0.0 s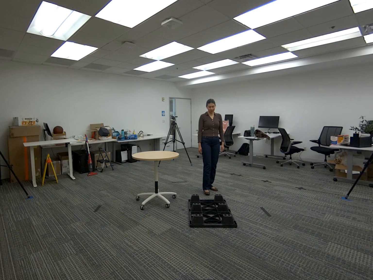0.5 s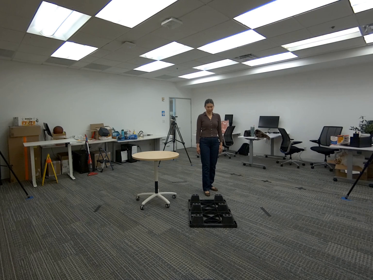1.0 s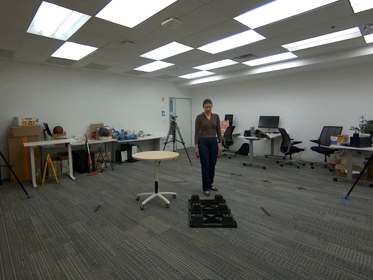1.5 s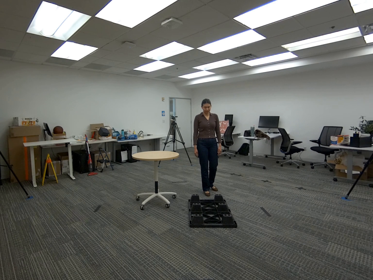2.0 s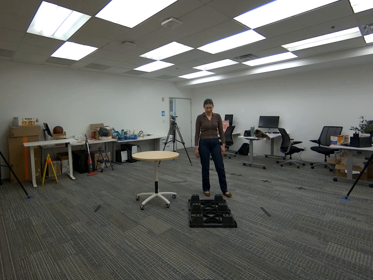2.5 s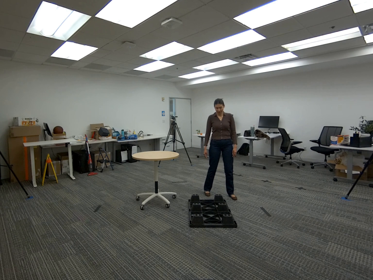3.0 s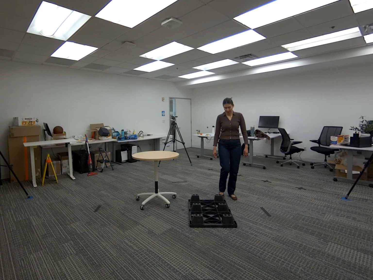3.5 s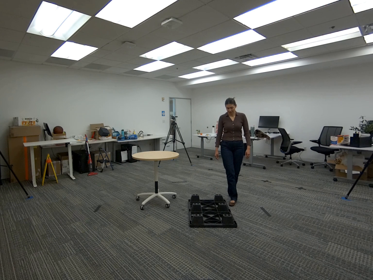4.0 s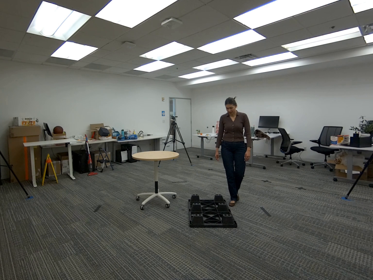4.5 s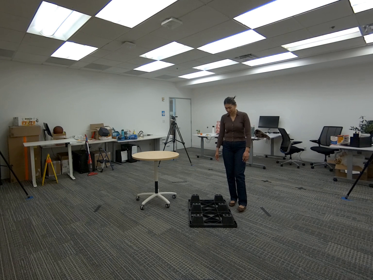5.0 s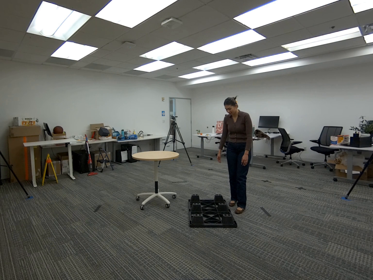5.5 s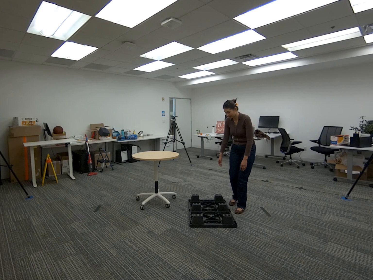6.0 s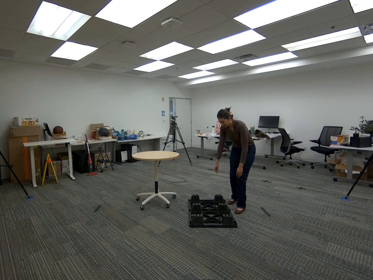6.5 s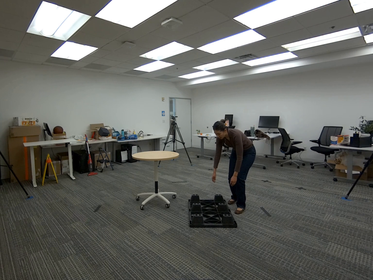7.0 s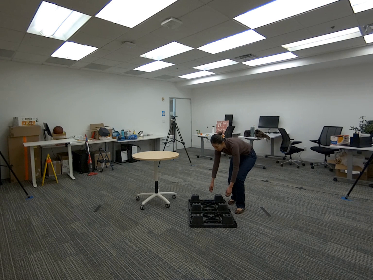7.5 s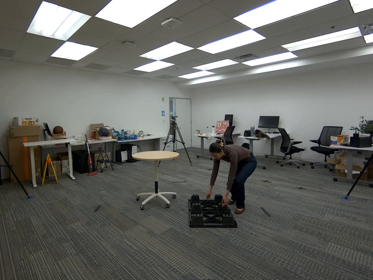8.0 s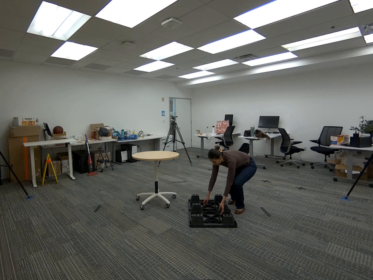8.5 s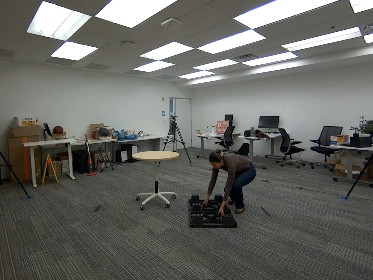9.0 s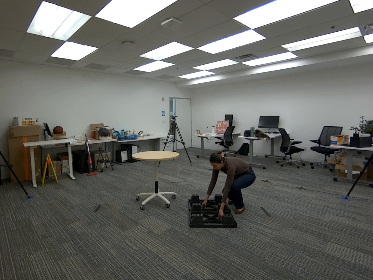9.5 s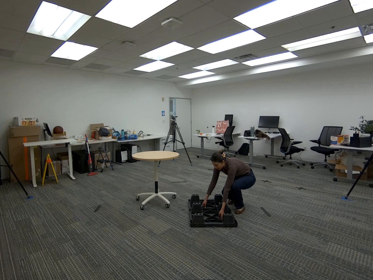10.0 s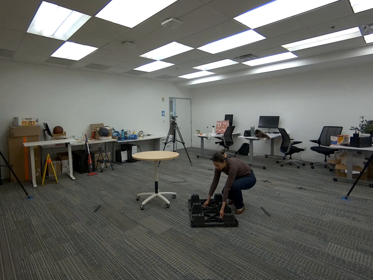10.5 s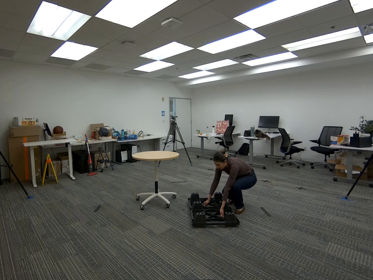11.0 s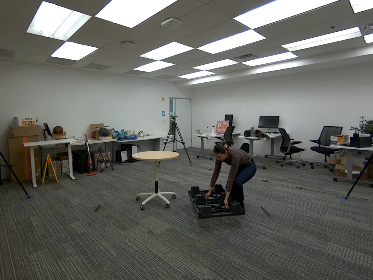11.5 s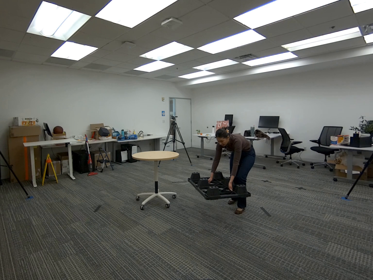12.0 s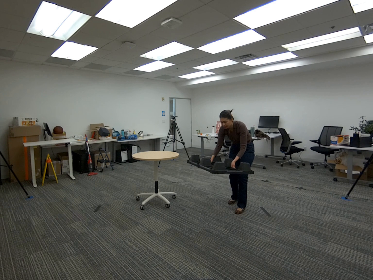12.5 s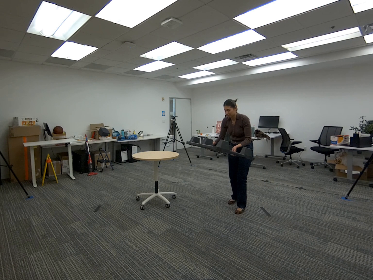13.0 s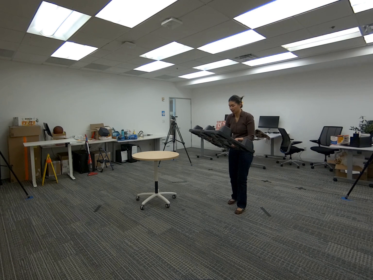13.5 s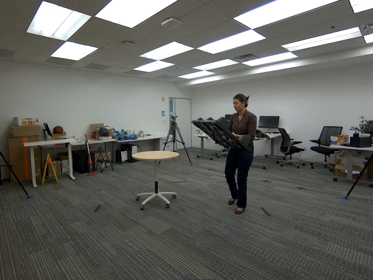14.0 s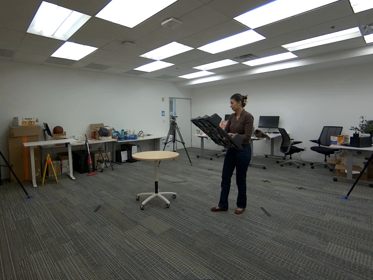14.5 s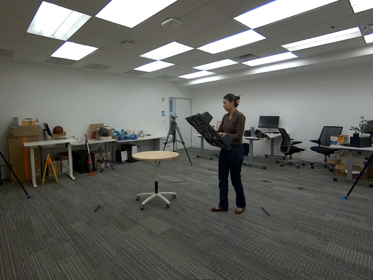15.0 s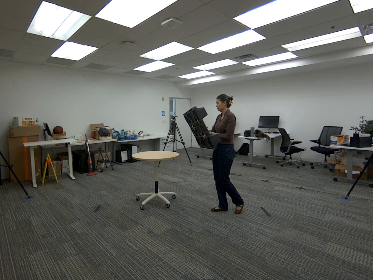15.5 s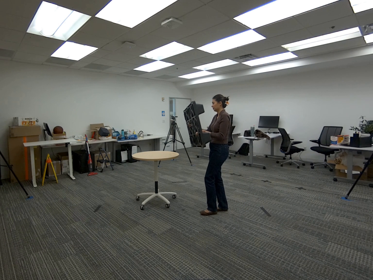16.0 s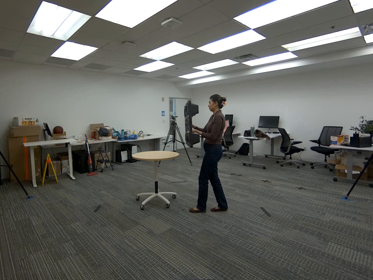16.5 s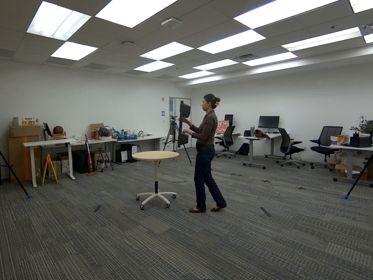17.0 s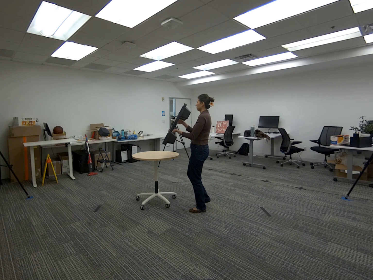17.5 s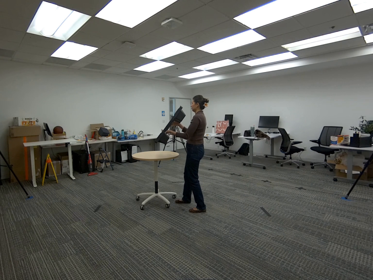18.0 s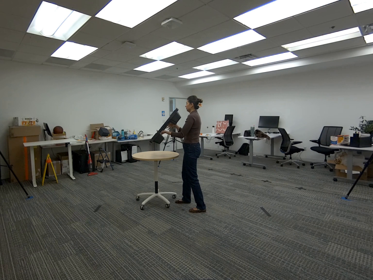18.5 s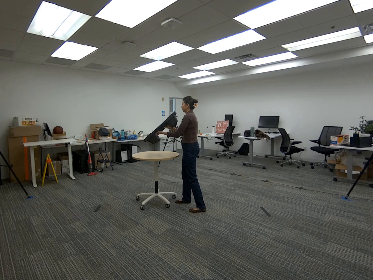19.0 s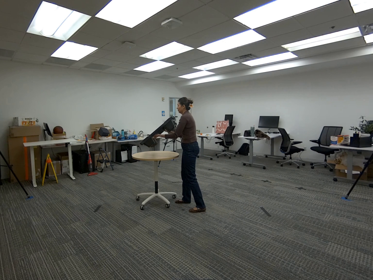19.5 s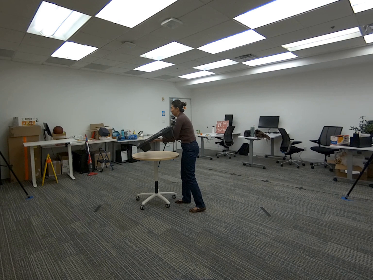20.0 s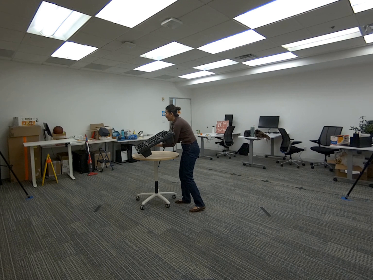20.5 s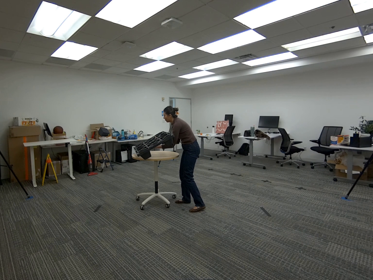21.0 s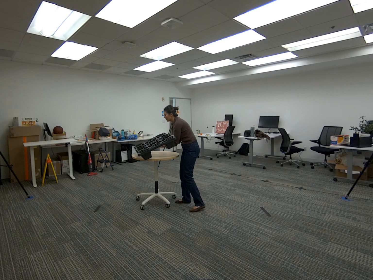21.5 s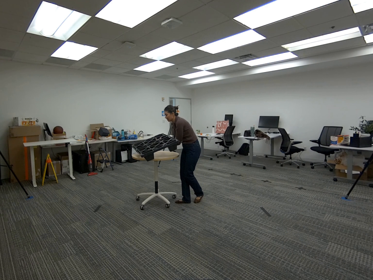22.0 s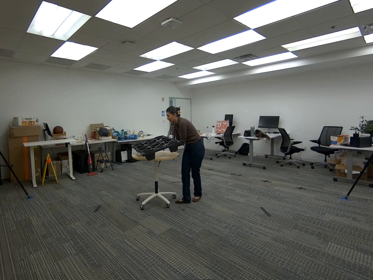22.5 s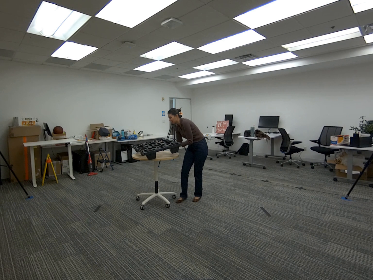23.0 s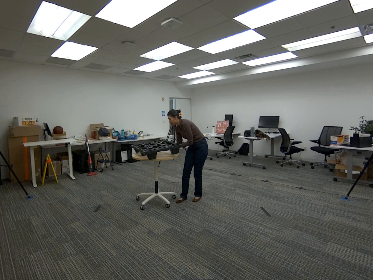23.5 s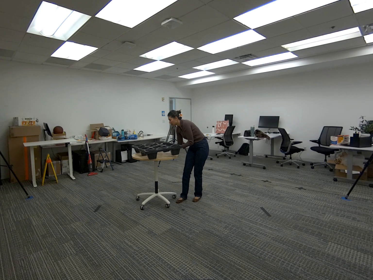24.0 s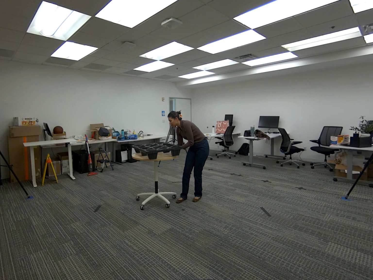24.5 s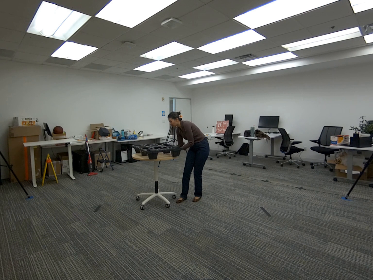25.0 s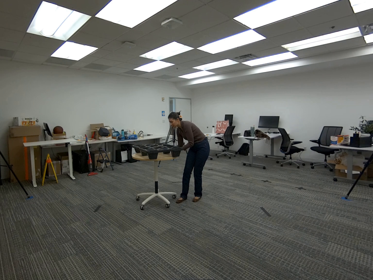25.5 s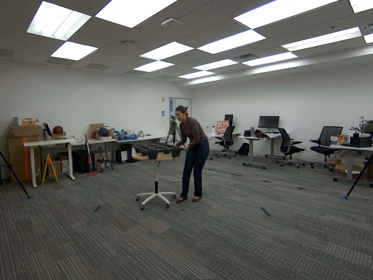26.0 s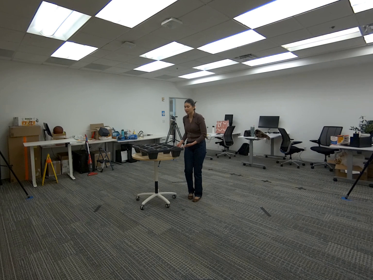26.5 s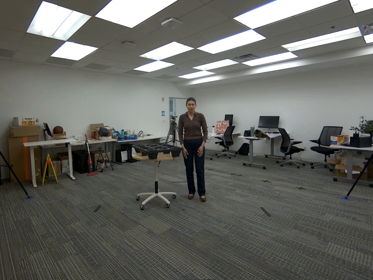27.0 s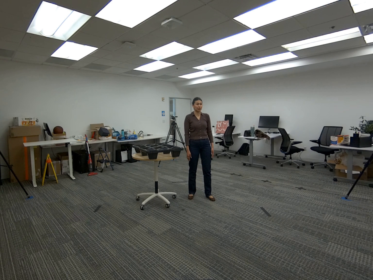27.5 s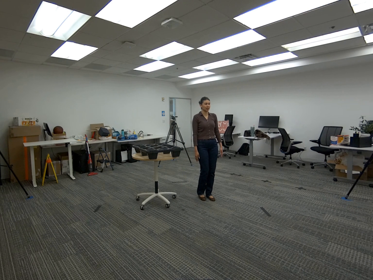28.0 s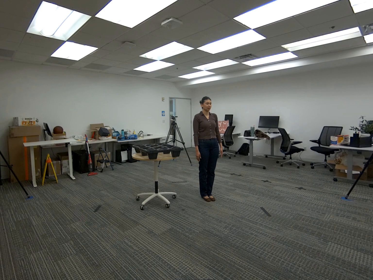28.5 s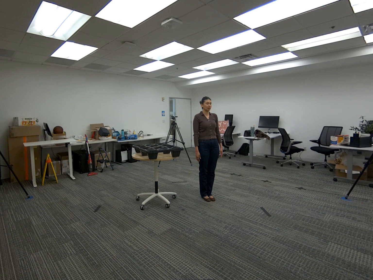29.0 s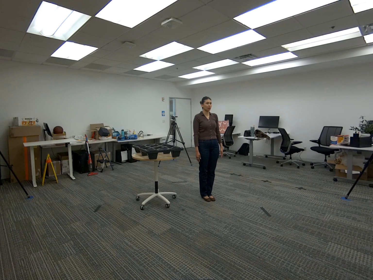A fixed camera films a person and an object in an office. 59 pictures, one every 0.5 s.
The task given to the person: Walk over to the platform on the ground and pick up the platform and place the platform on the round table.
